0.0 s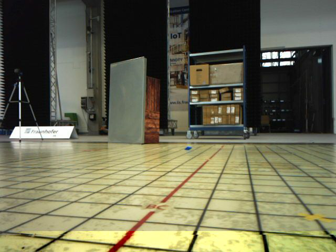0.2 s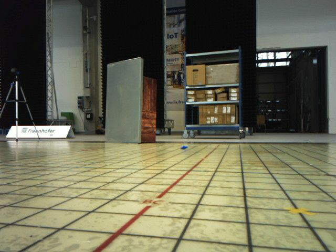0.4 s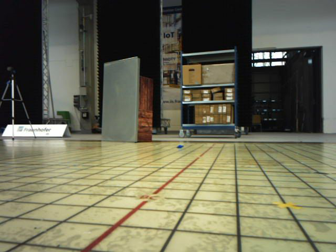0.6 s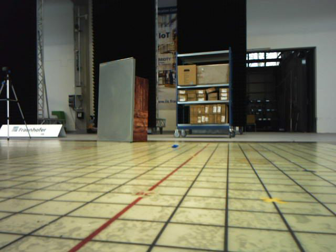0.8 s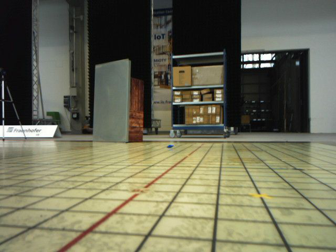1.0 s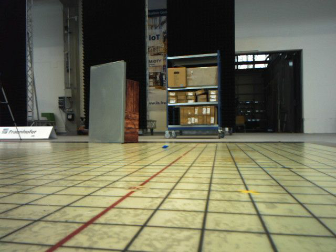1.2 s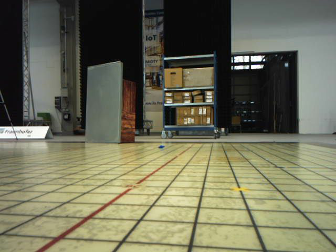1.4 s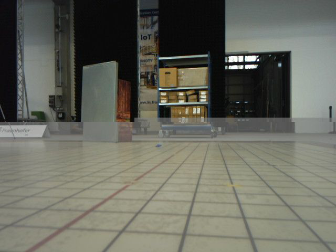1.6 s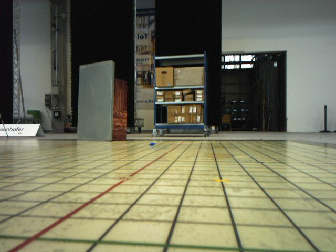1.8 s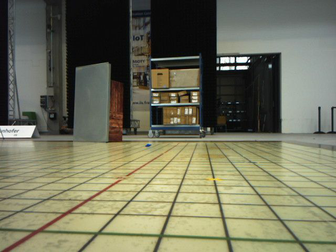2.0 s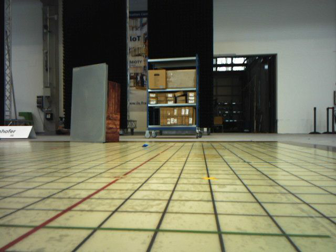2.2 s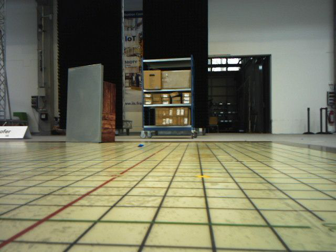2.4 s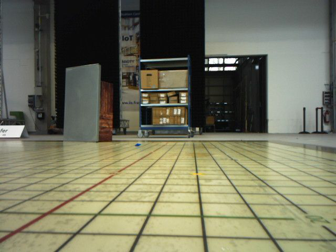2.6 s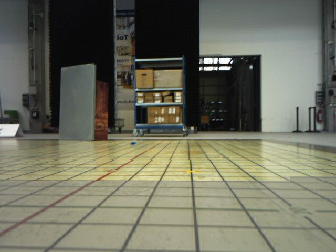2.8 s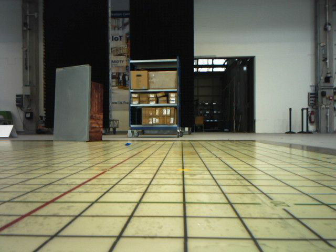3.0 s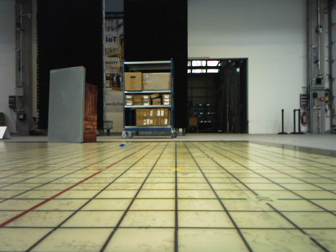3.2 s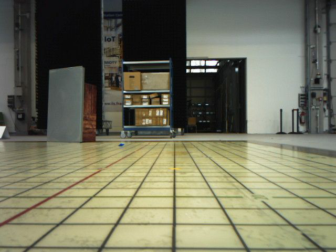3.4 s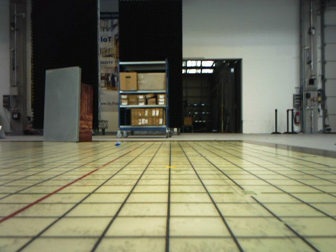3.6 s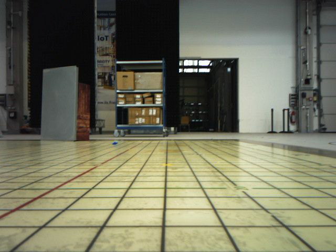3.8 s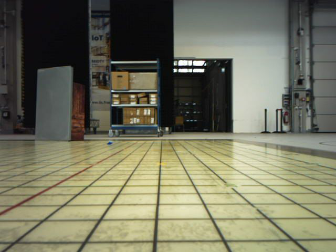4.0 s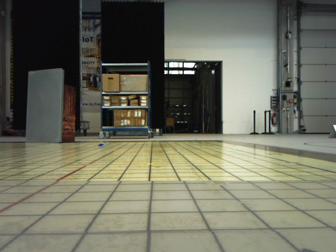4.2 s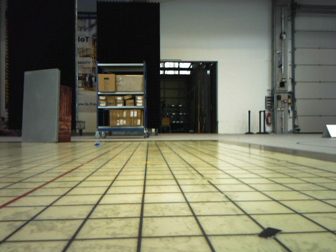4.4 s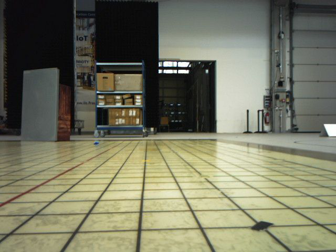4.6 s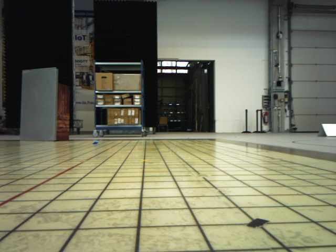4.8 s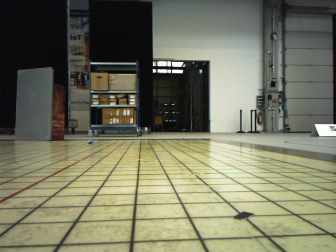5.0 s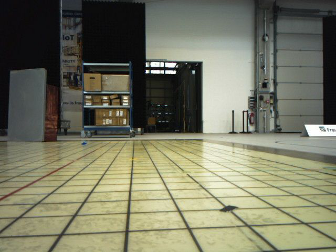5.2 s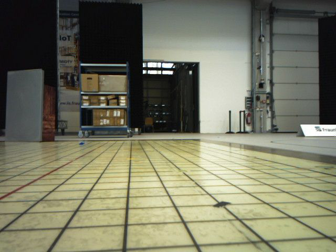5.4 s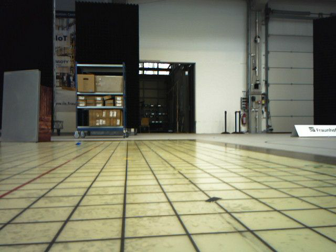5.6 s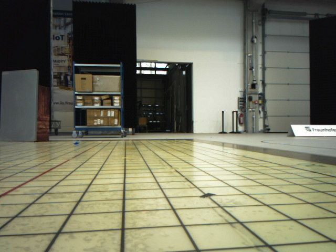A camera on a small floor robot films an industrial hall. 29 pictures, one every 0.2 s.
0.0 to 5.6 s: The scene slides to the left, as the camera pans about 25 degrees to its right. It travels backward, about 1.2 m, so what stands in front gets smaller.
The film runs backward here.
